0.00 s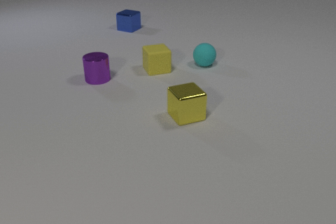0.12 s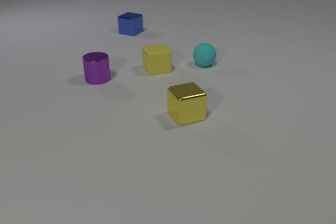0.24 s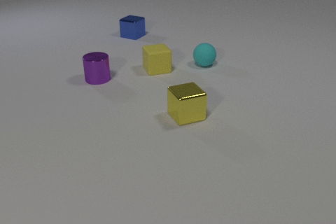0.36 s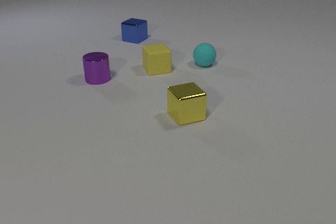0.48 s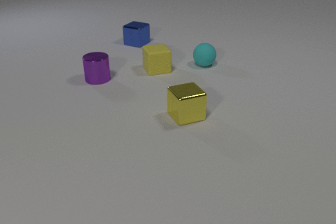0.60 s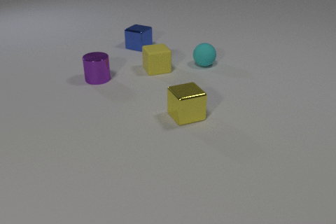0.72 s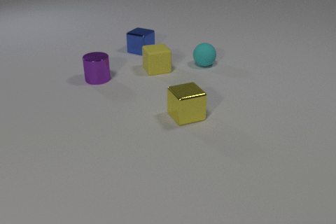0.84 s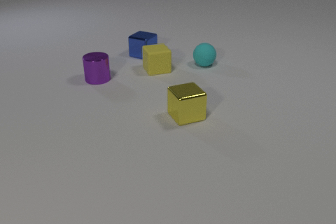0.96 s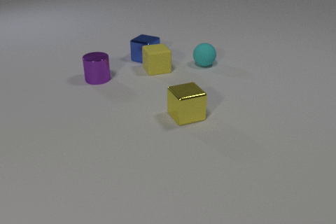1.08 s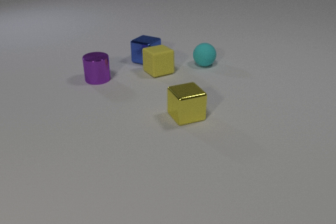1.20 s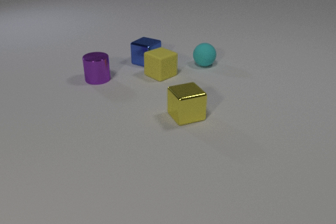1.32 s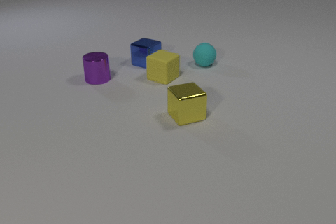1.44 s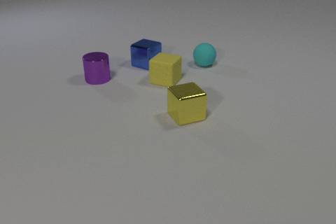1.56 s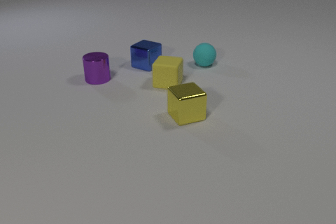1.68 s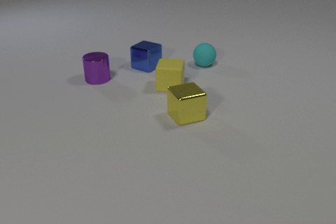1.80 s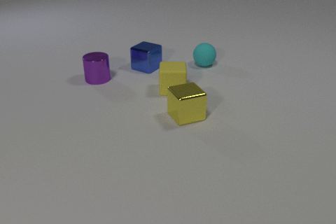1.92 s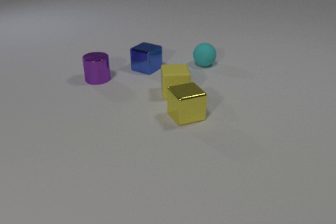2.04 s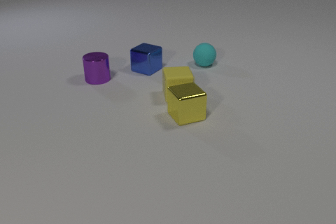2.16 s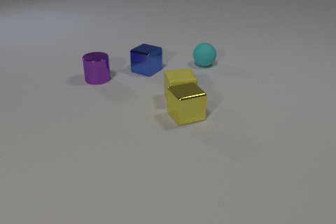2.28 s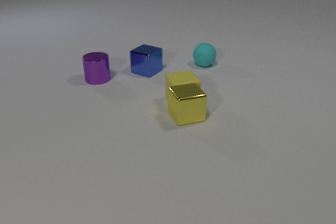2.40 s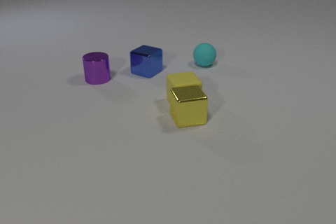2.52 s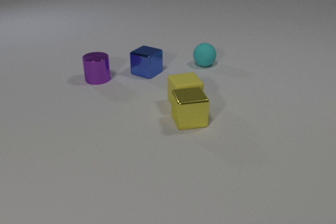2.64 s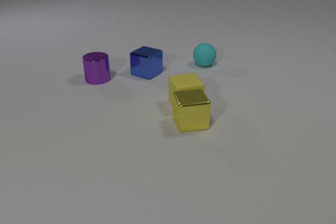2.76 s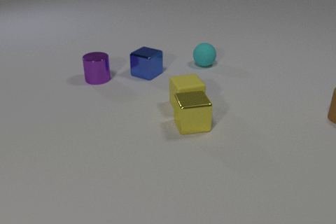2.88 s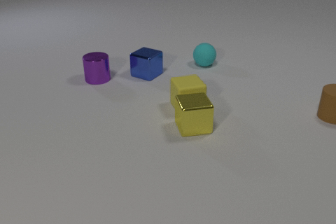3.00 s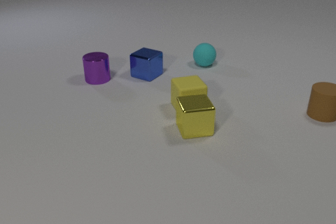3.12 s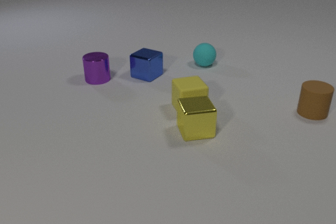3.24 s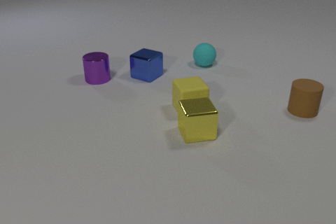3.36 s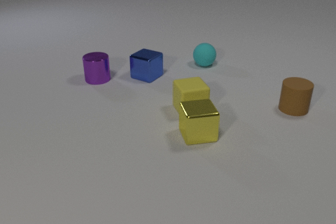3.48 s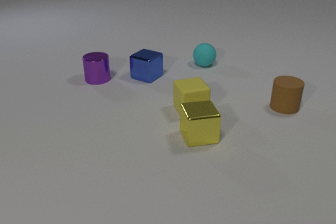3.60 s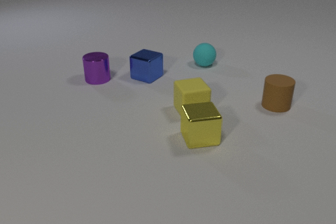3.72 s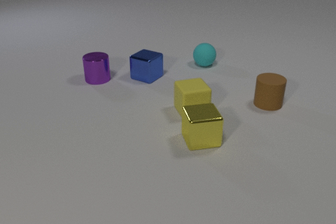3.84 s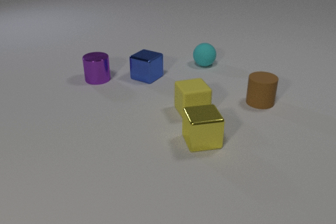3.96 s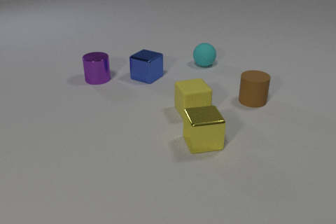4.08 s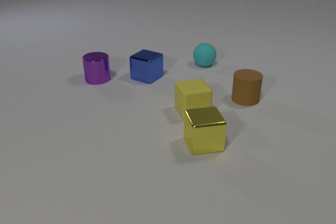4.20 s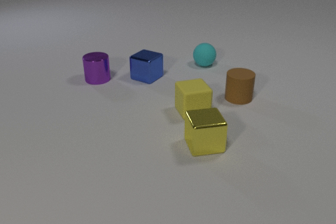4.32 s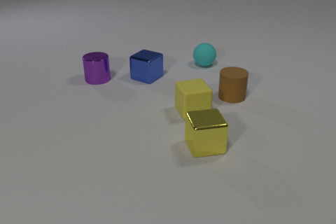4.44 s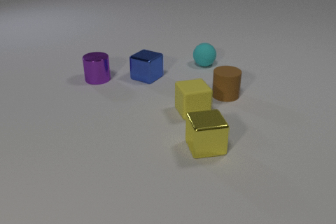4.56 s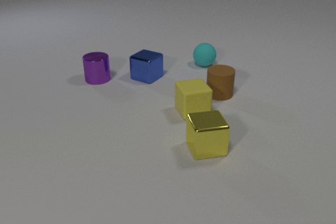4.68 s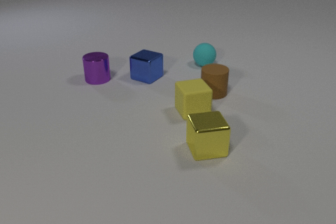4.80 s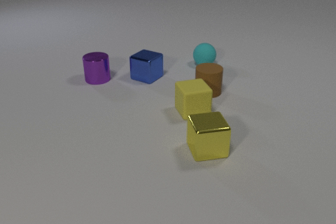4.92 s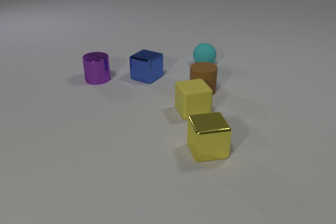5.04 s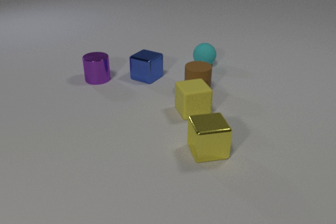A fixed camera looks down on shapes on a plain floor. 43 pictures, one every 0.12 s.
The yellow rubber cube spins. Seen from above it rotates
counterclockwise.
The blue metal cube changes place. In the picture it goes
toward the camera.
0.00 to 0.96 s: The blue metal cube slides toward the camera.
0.96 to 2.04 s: The blue metal cube slides toward the camera. The yellow rubber cube slides toward the camera, spins counterclockwise seen from above by about 75 degrees, its near face sliding to the right. The blue metal cube and the yellow rubber cube collide.
2.04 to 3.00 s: The blue metal cube slides toward the camera. The yellow rubber cube slides toward the camera and to the right. The brown rubber cylinder comes in at the right edge, slides to the left. The yellow metal cube slides toward the camera. The yellow rubber cube and the yellow metal cube collide.
3.00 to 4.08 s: The blue metal cube slides toward the camera. The yellow rubber cube slides toward the camera. The brown rubber cylinder slides to the left. The yellow metal cube slides toward the camera.
4.08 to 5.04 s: The brown rubber cylinder slides to the left. The yellow metal cube slides toward the camera.
What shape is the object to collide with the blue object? cube.
How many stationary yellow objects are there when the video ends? 1.
How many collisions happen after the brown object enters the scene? 0.
